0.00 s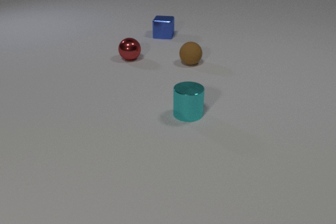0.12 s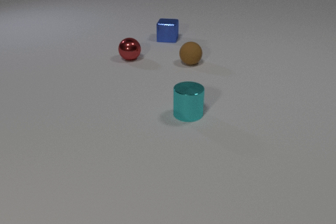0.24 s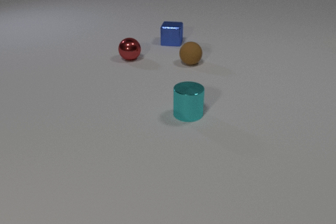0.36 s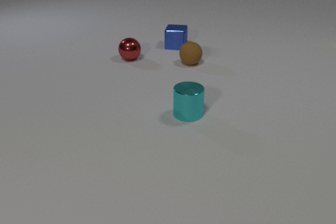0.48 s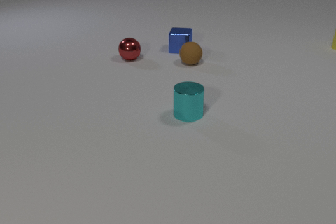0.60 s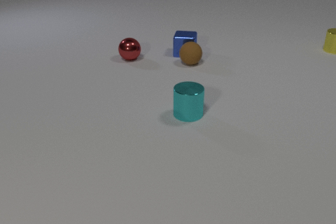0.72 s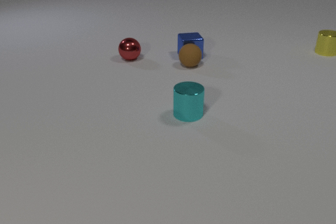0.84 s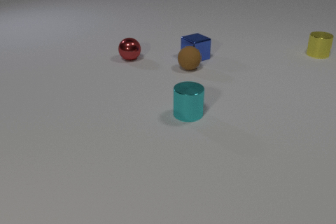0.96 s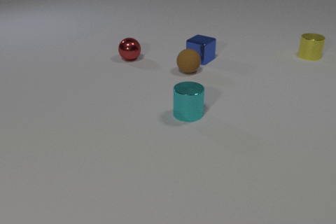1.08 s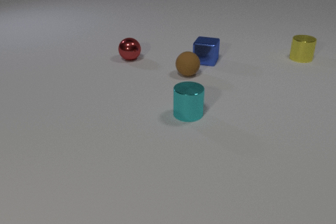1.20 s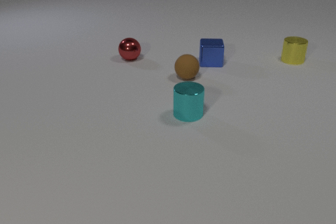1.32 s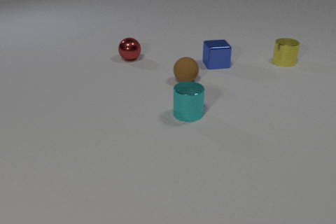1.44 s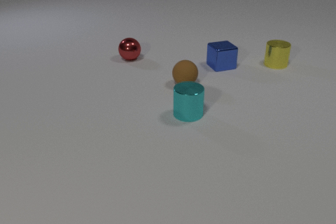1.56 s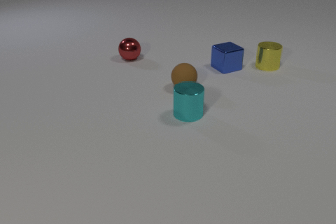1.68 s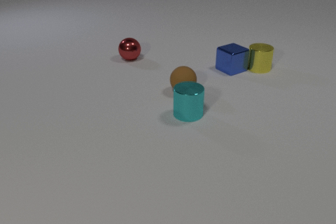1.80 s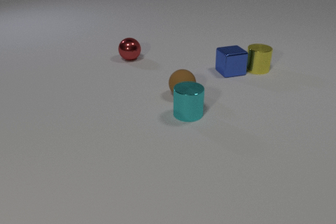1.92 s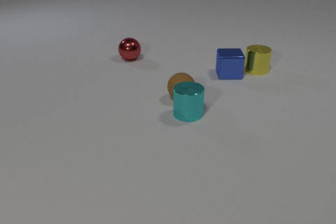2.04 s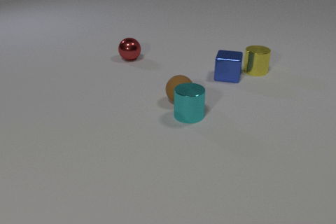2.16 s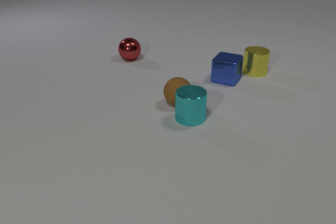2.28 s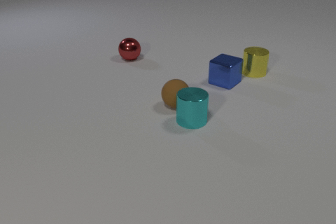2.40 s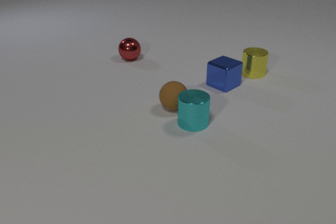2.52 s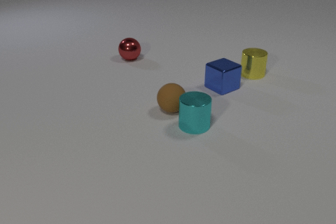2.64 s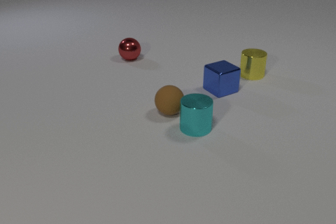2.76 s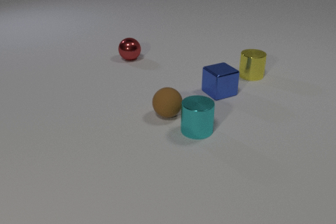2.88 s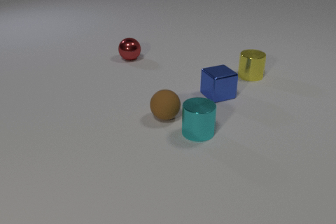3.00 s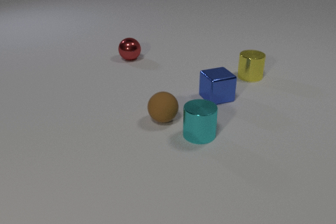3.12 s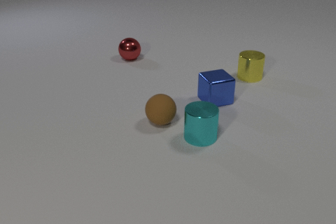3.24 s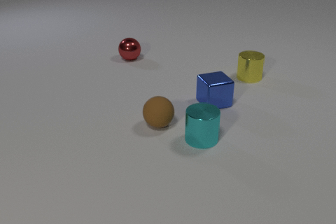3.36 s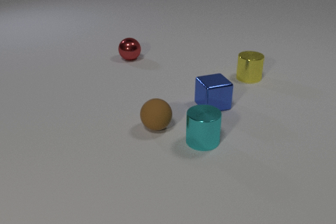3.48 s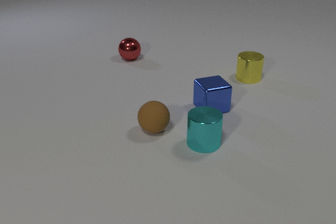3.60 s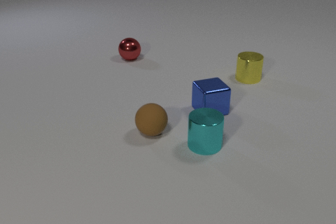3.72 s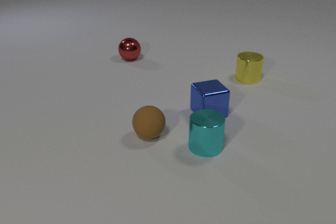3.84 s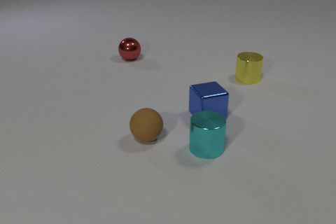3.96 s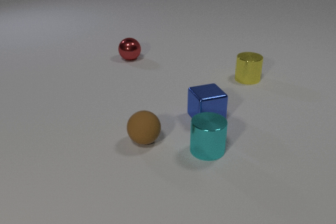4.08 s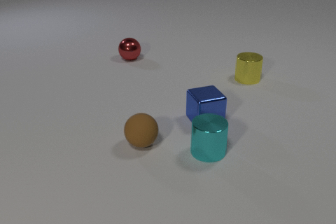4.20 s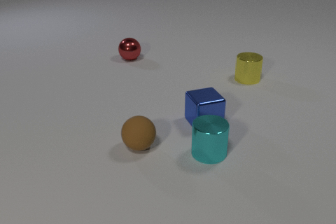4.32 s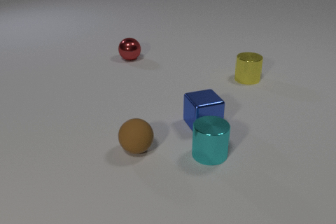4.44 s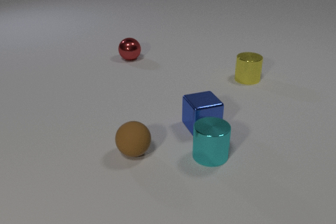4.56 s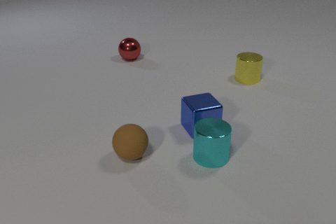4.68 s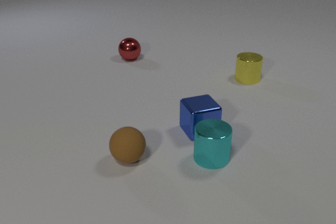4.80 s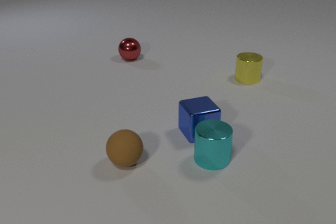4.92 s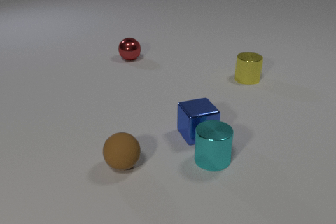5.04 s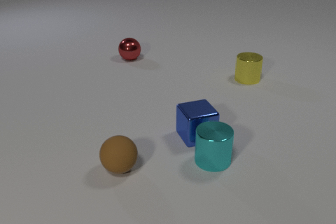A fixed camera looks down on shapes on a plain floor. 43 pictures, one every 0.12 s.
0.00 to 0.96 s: The blue metal cube slides toward the camera and to the right, spins counterclockwise seen from above by about 60 degrees, its near face sliding to the right. The brown rubber sphere rolls toward the camera. The yellow metal cylinder comes in at the right edge, slides toward the camera and to the left. The blue metal cube and the brown rubber sphere collide.
0.96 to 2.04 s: The blue metal cube slides toward the camera and to the right, spins counterclockwise seen from above by about 30 degrees, its near face sliding to the right. The brown rubber sphere rolls toward the camera. The yellow metal cylinder slides toward the camera and to the left. The blue metal cube and the yellow metal cylinder collide. The brown rubber sphere and the cyan metal cylinder collide.
2.04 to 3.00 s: The blue metal cube slides toward the camera, spins clockwise seen from above by about 60 degrees, its near face sliding to the left. The brown rubber sphere rolls toward the camera and to the left. The yellow metal cylinder slides toward the camera. The cyan metal cylinder slides toward the camera.
3.00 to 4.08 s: The blue metal cube slides toward the camera. The brown rubber sphere rolls toward the camera and to the left. The yellow metal cylinder slides toward the camera. The cyan metal cylinder slides toward the camera.
4.08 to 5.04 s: The blue metal cube slides toward the camera. The brown rubber sphere rolls toward the camera and to the left. The cyan metal cylinder slides toward the camera.
What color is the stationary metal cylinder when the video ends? yellow.
What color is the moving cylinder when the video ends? cyan.
What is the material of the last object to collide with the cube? metal.
